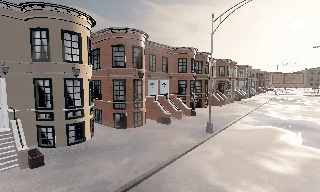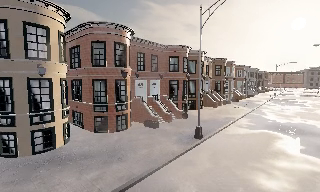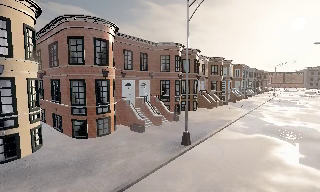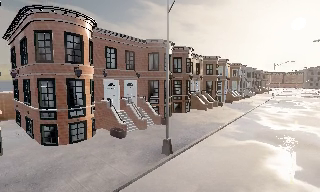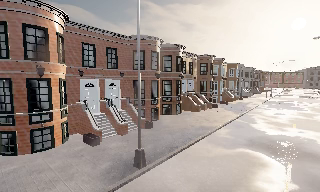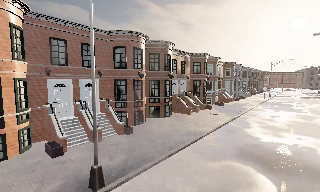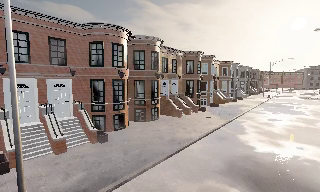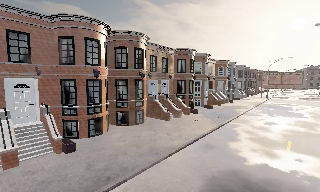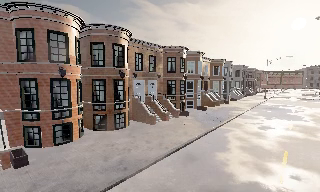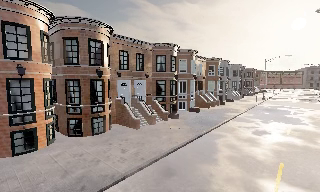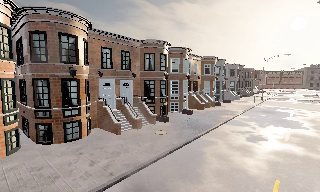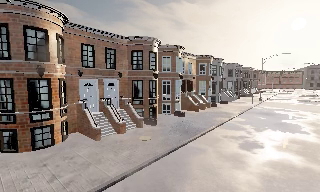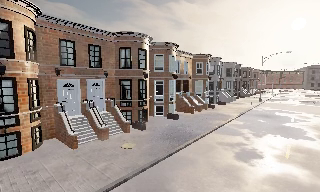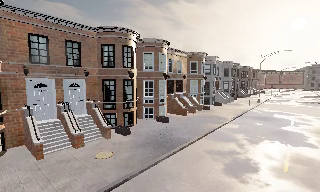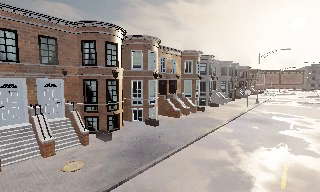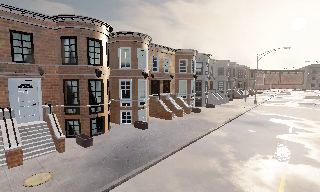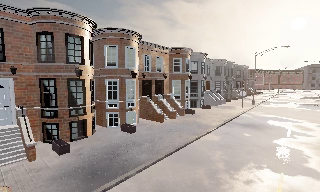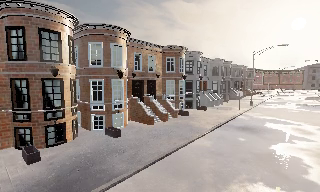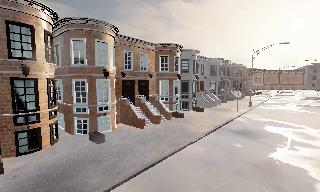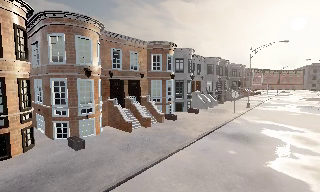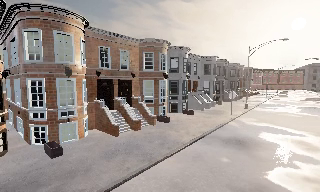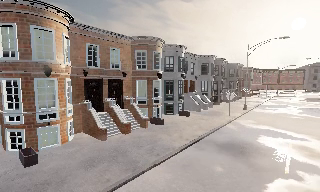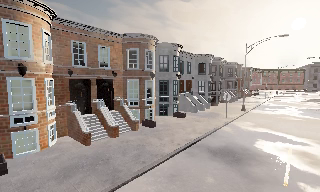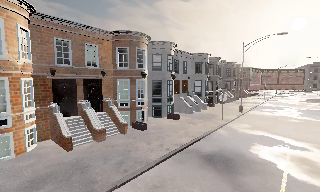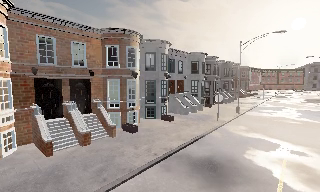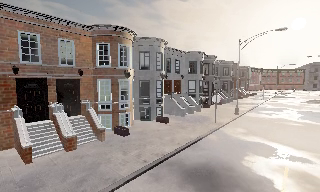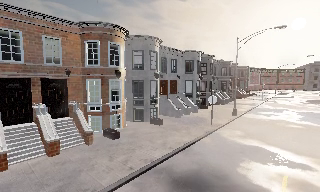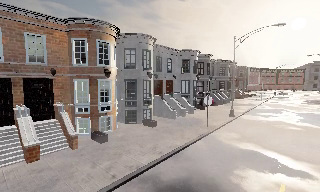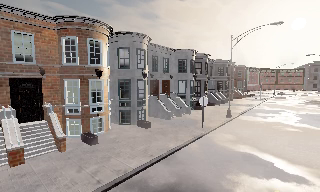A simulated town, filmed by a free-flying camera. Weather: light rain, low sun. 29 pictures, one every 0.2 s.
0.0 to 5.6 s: The camera travels forward and to its right, about 35 m, so what stands in front looms larger. It loses speed.
The film runs forward here.
